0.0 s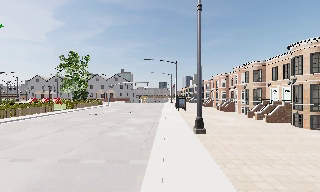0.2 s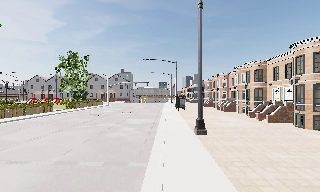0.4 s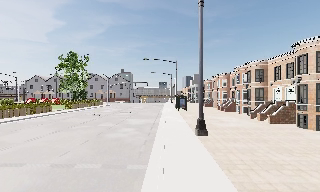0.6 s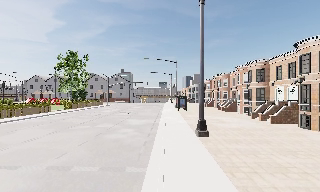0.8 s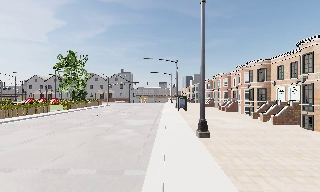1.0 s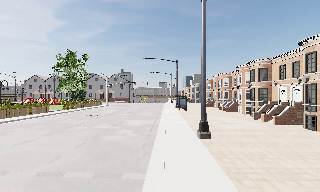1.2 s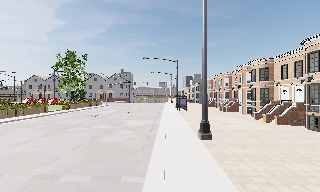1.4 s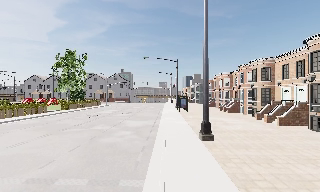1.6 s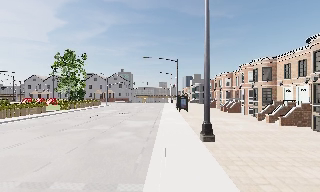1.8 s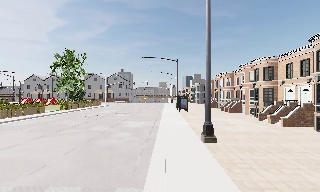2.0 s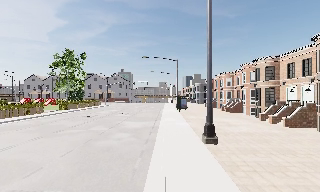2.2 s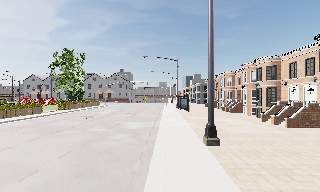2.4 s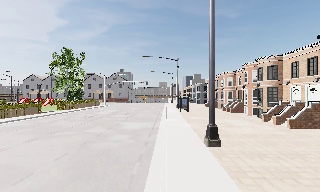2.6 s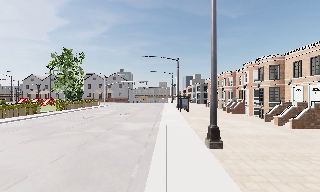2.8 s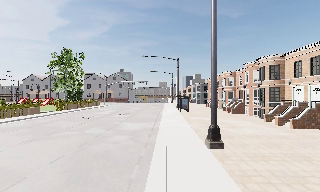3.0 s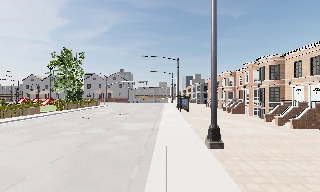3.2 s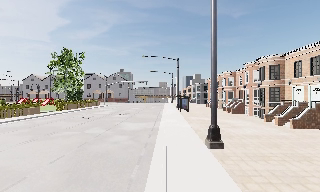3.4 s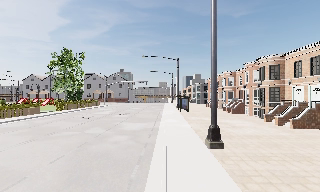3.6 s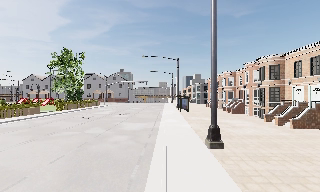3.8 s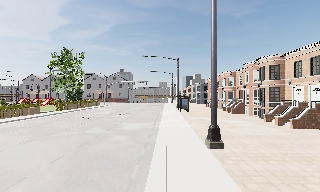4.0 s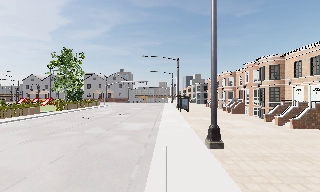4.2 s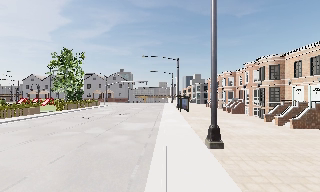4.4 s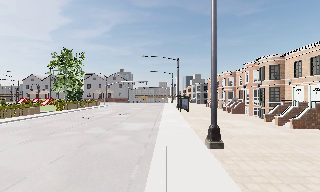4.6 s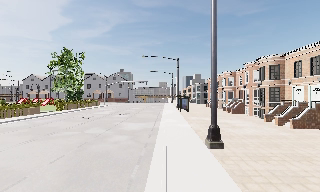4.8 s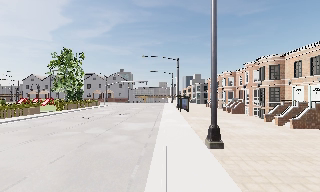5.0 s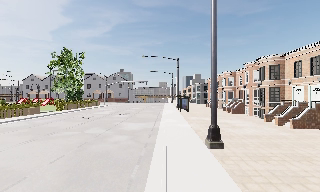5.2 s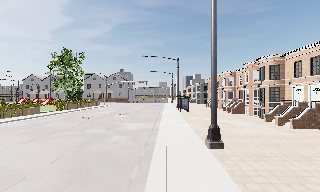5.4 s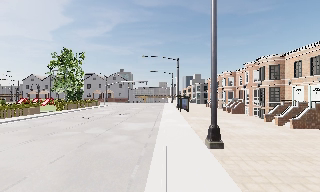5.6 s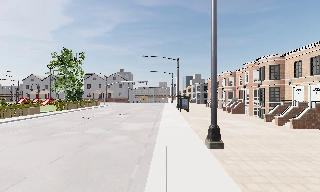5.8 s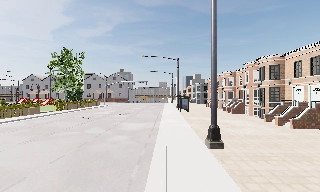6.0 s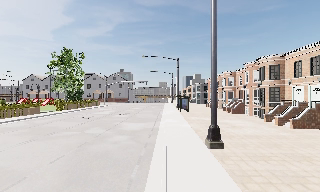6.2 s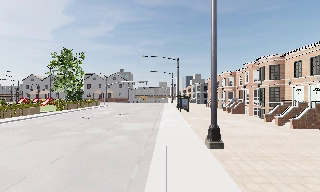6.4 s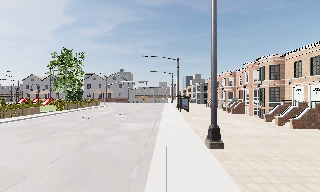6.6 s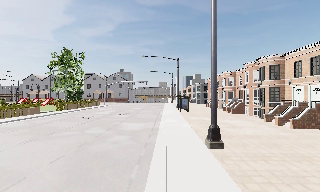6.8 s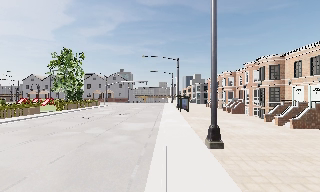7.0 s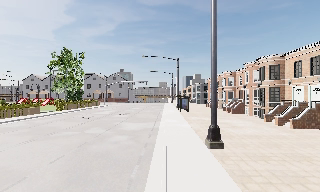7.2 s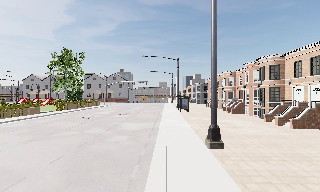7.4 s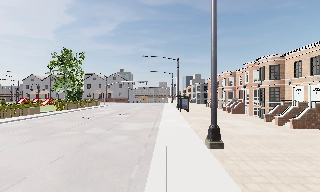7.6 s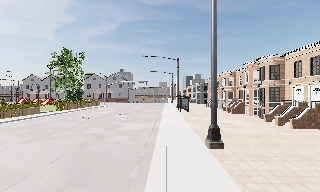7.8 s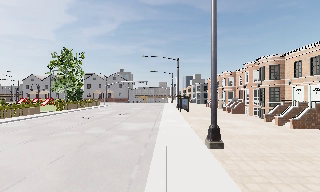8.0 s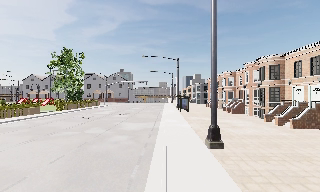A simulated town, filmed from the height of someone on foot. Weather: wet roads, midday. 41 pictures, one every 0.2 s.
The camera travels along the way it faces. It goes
forward.
0.0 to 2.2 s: The camera travels forward, about 2.5 m, so what stands in front looms larger.
2.2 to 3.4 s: The camera travels forward, about 0.5 m, so what stands in front looms larger. It loses speed.
3.4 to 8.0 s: The camera keeps its place and its aim.
The film runs forward here.
